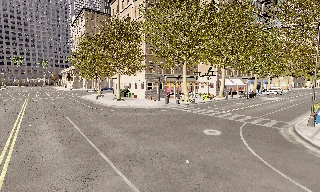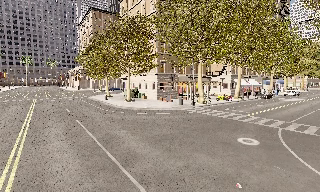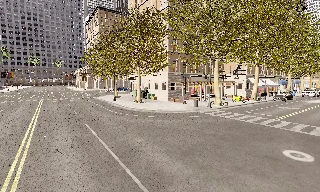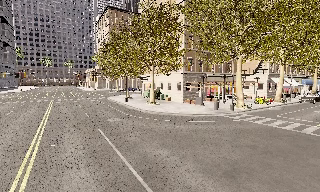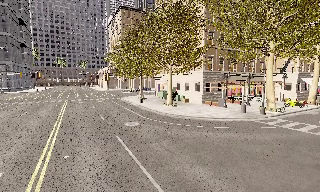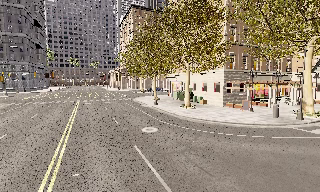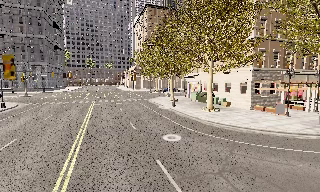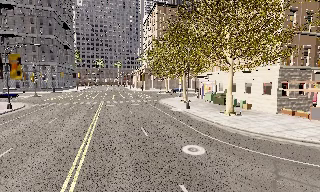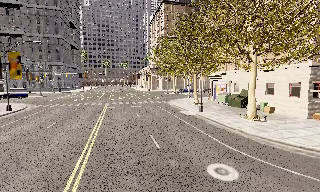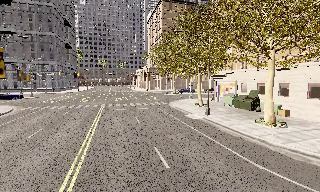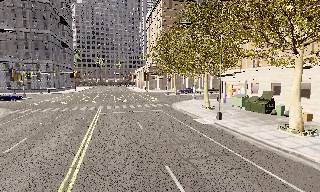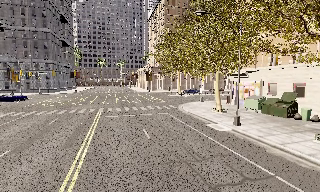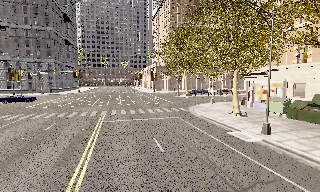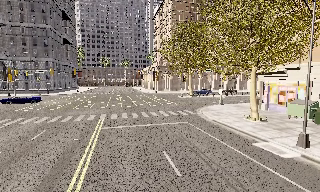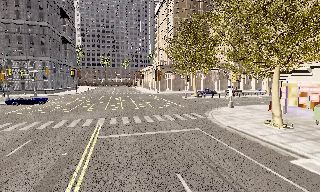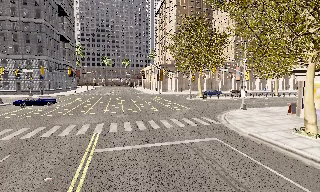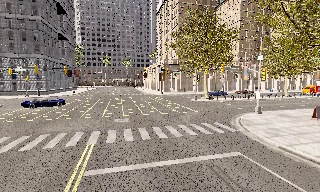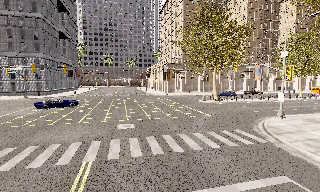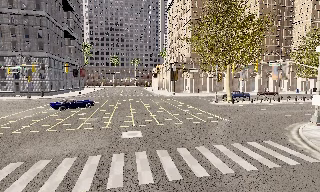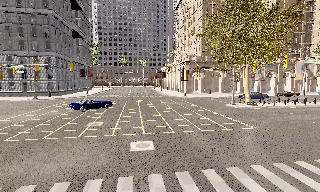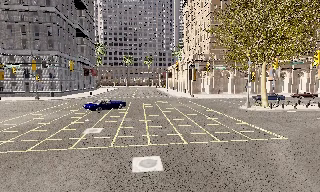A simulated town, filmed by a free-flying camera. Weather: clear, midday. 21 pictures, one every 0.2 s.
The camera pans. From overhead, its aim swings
counterclockwise.
The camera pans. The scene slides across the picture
to the right.
0.0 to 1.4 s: The camera pans to its left, which is counterclockwise from overhead, by about 20 degrees. It travels forward and to its left, about 13 m, so what stands in front looms larger.
1.4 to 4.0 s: The camera travels forward, about 25 m, so what stands in front looms larger.
The film runs forward here.
